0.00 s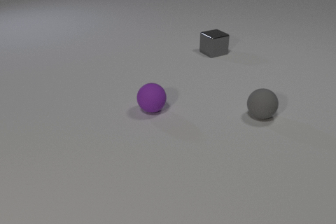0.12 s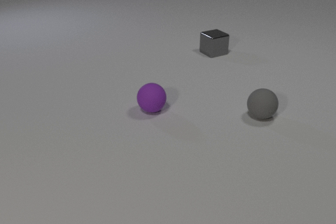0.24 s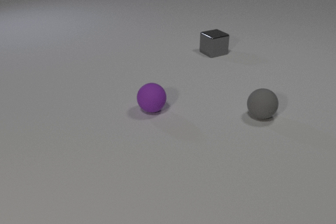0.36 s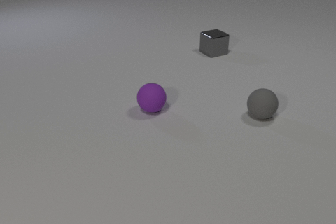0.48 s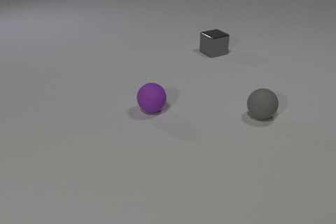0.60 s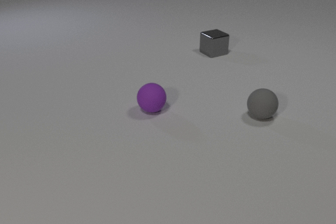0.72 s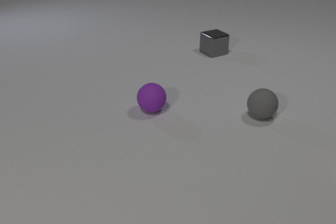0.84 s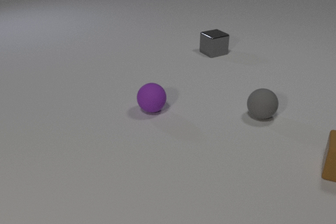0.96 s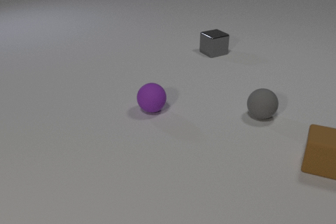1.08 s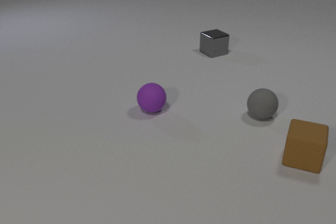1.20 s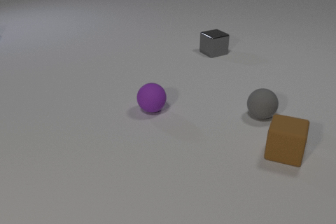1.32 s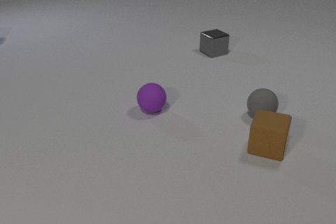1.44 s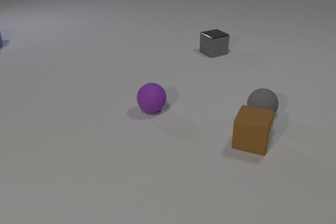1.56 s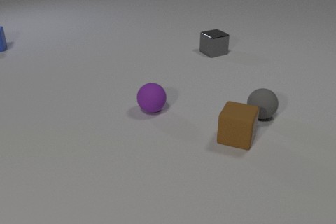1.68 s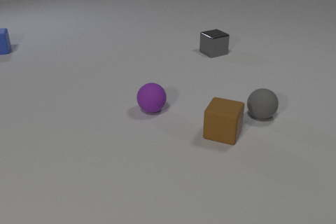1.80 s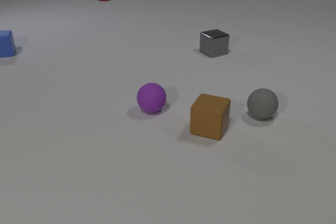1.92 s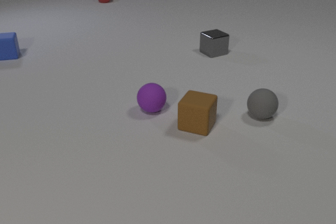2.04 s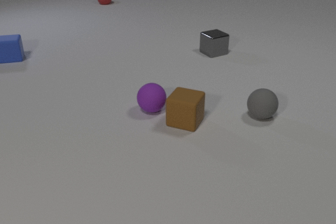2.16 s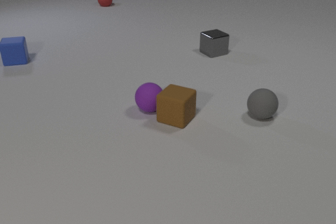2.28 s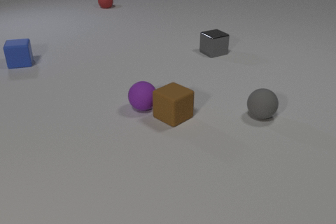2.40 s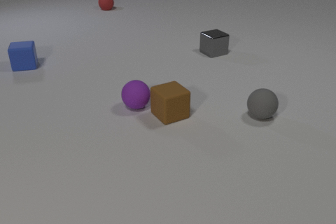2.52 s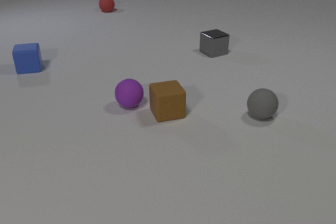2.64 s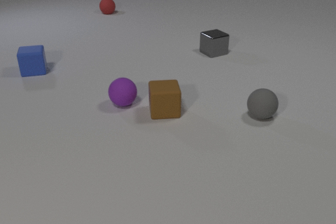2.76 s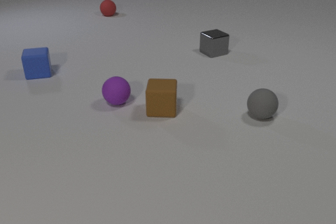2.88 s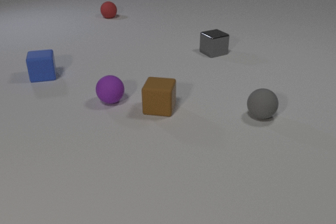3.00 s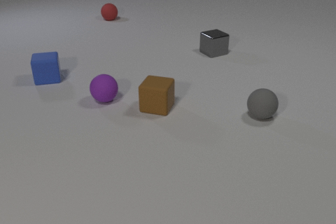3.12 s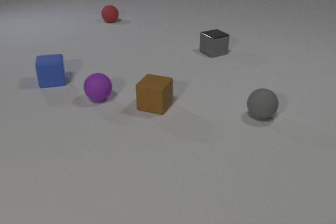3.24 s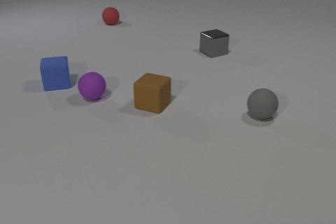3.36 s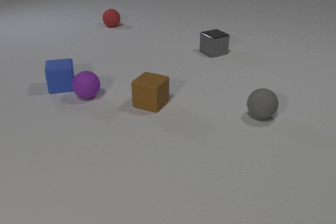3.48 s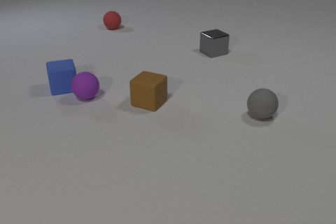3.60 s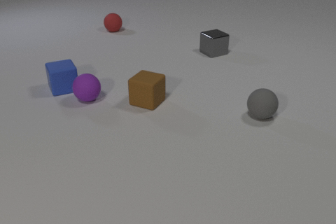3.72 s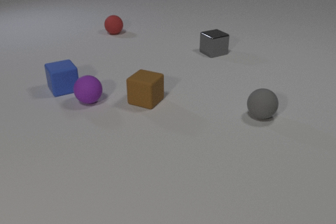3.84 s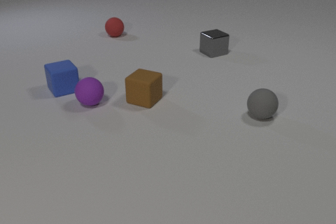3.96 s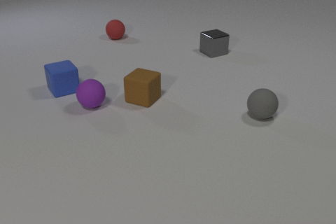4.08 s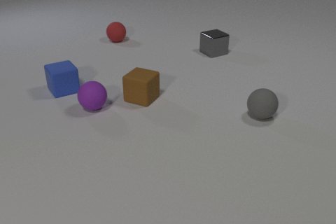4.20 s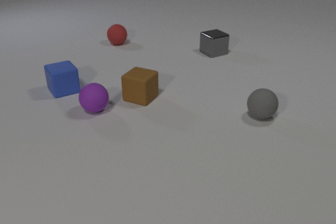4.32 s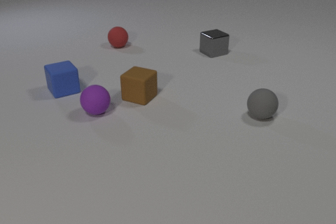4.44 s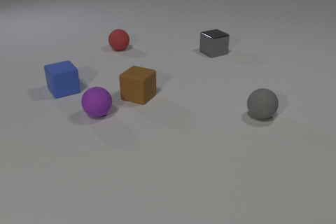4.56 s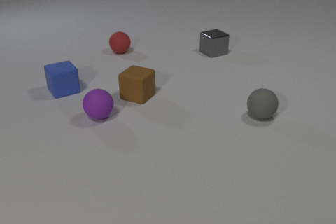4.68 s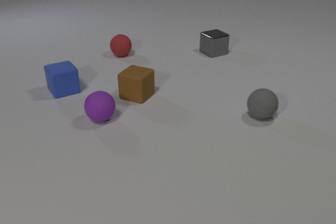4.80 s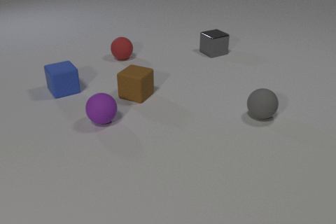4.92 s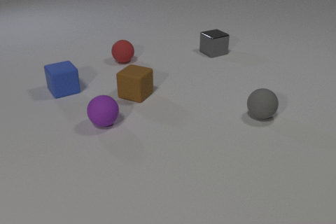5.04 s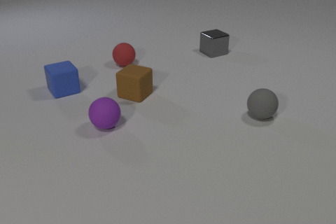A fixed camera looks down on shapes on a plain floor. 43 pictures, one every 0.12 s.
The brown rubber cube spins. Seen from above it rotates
clockwise.
The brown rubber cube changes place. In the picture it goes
to the left.
0.00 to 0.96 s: The brown rubber cube comes in at the right edge, slides to the left.
0.96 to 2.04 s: The brown rubber cube slides to the left. The red rubber sphere comes in at the top edge, rolls toward the camera. The blue rubber cube comes in at the left edge, slides toward the camera and to the right.
2.04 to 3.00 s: The brown rubber cube slides to the left and away from the camera, spins clockwise seen from above by about 75 degrees, its near face sliding to the left. The purple rubber sphere rolls to the left and away from the camera. The red rubber sphere rolls toward the camera. The blue rubber cube slides toward the camera and to the right. The brown rubber cube and the purple rubber sphere collide.
3.00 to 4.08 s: The brown rubber cube slides away from the camera and to the left. The purple rubber sphere rolls toward the camera and to the left. The red rubber sphere rolls toward the camera. The blue rubber cube slides toward the camera and to the right. The purple rubber sphere and the blue rubber cube collide.
4.08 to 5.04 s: The brown rubber cube slides away from the camera and to the left. The purple rubber sphere rolls toward the camera. The red rubber sphere rolls toward the camera.
Are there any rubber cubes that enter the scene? yes.
How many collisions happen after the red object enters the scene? 2.
What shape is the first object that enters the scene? cube.
